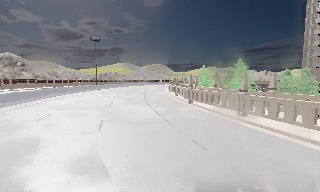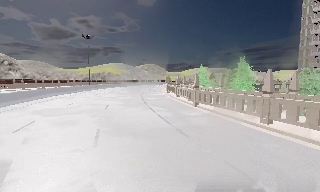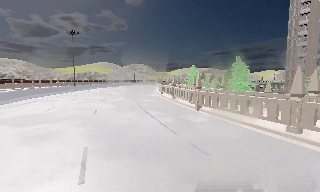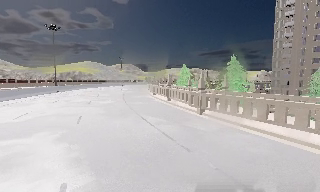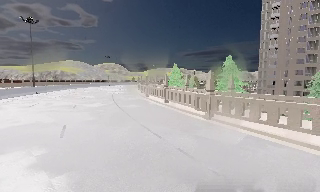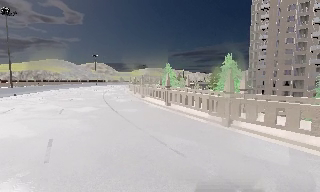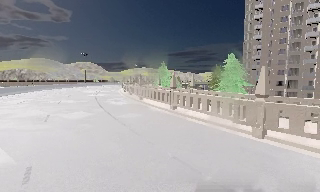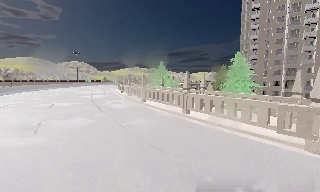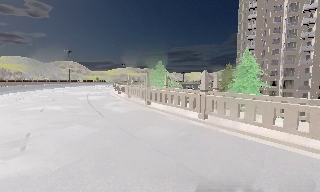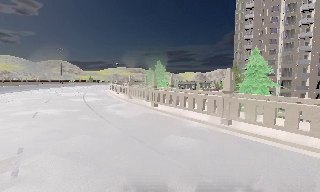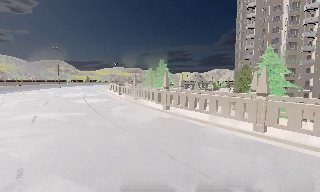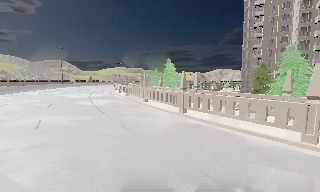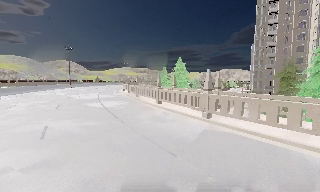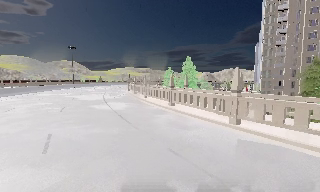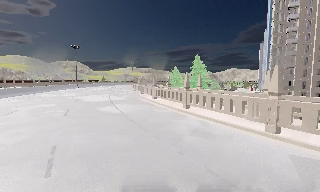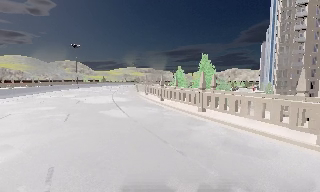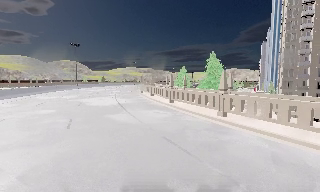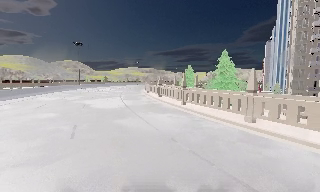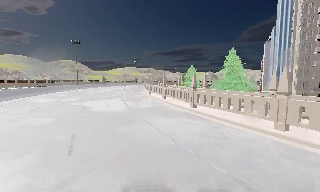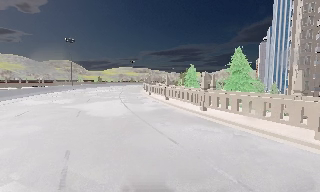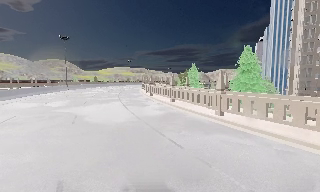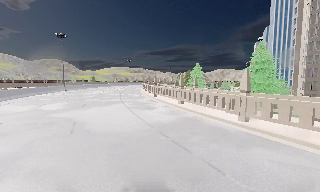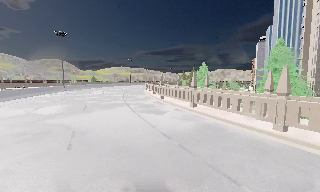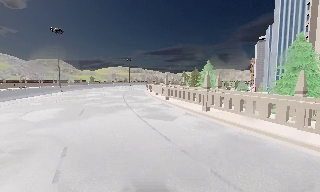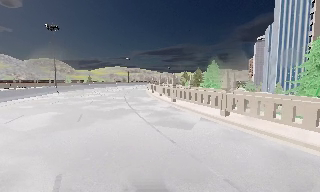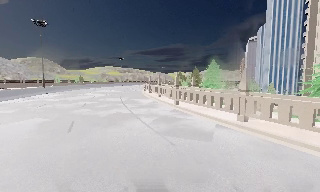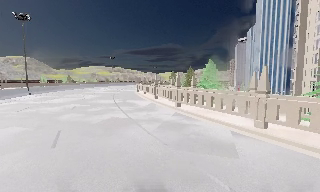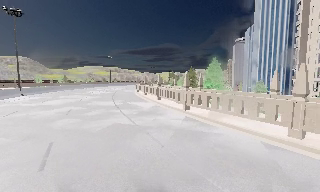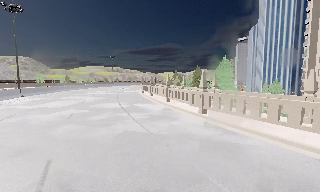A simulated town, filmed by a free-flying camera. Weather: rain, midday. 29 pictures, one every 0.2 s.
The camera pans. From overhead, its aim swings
clockwise.
0.0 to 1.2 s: The camera pans to its right, which is clockwise from overhead, by about 25 degrees. It travels forward and to its left, about 12 m, so what stands in front looms larger.
1.2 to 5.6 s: The camera pans to its right, which is clockwise from overhead, by about 15 degrees. It travels forward and to its left, about 35 m, so what stands in front looms larger.
The film runs forward here.
